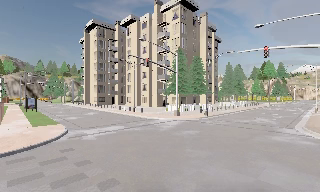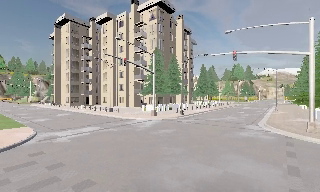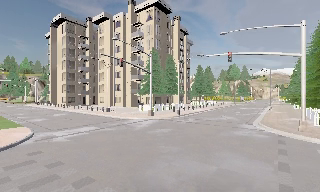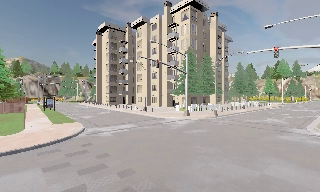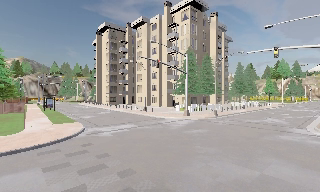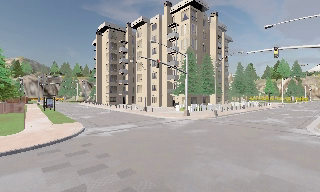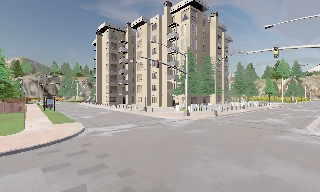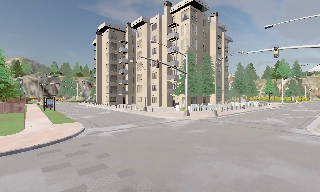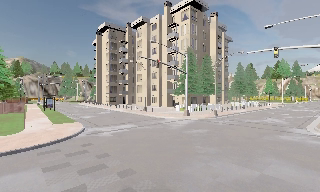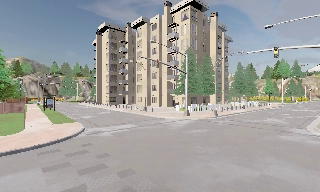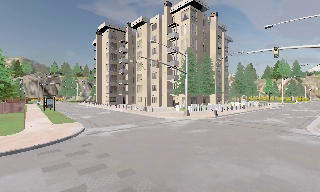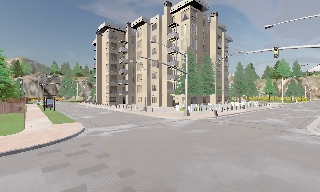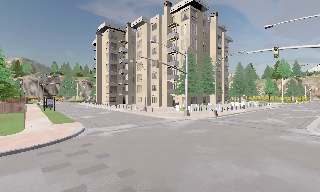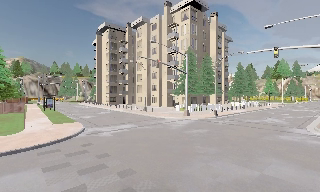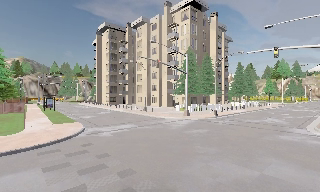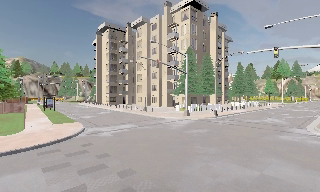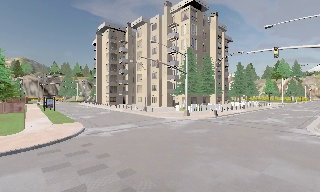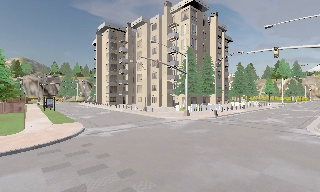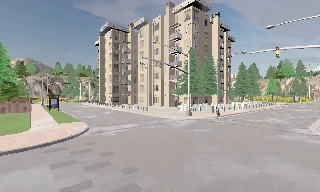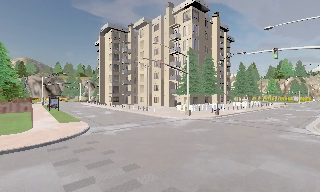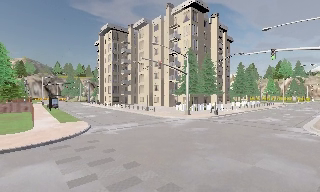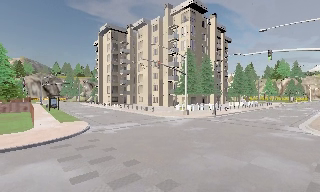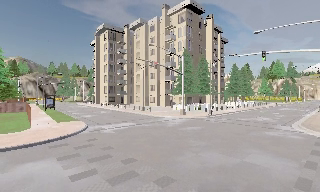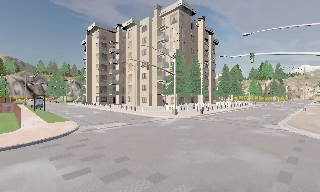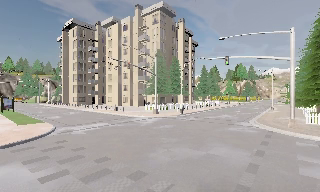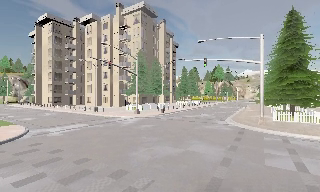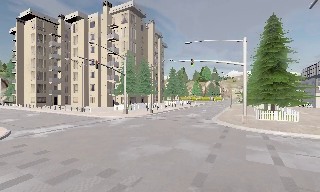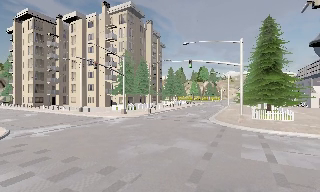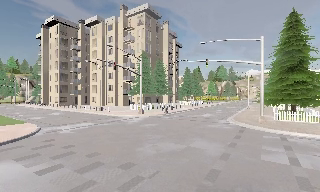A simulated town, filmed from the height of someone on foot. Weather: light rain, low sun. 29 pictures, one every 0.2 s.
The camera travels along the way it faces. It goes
backward.
0.0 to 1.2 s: The camera travels backward, about 0.5 m, so what stands in front gets smaller. It loses speed.
1.2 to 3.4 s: The camera keeps its place and its aim.
3.4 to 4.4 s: The camera travels backward, about 1 m, so what stands in front gets smaller.
4.4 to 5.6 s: The camera swings to its right by about 15 degrees, and the scene slides to the left. It travels backward, about 1.5 m, so what stands in front gets smaller.
The film runs backward here.
